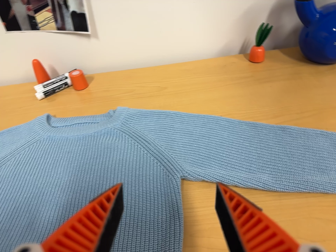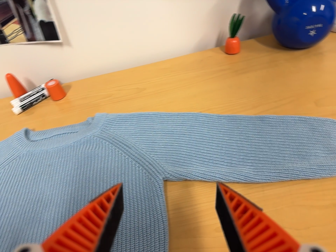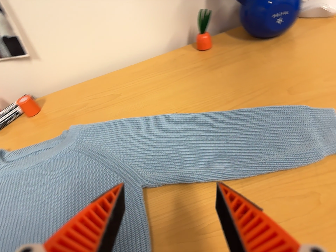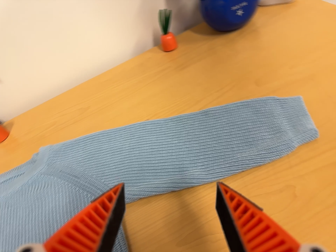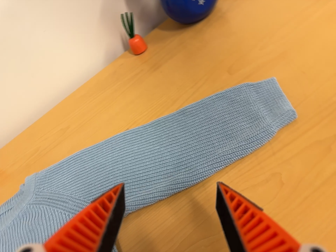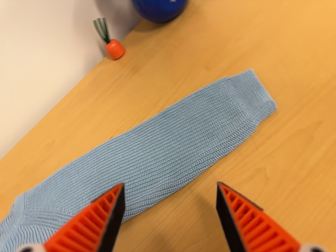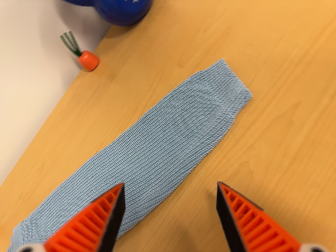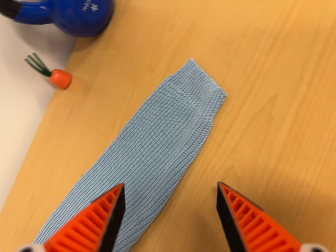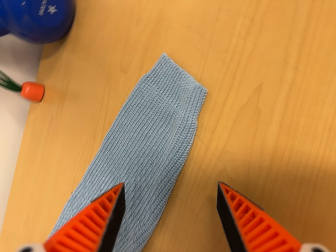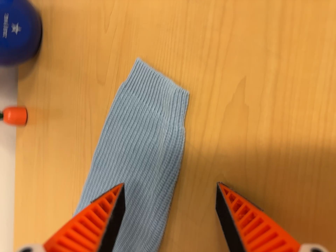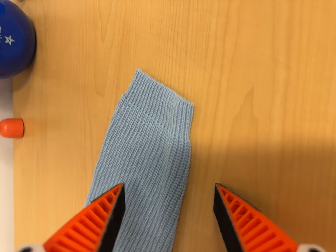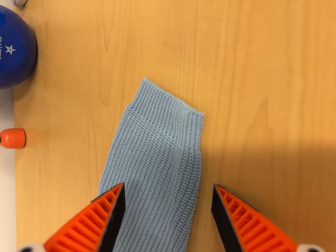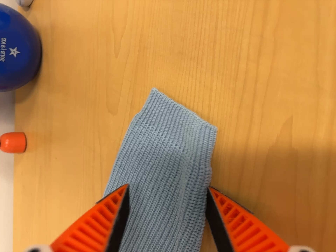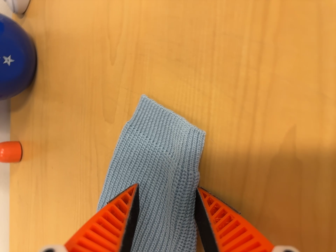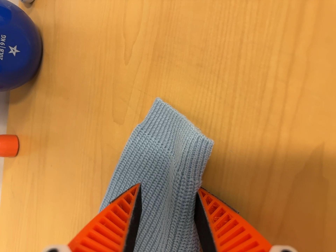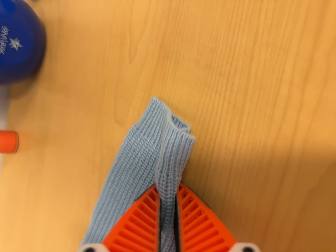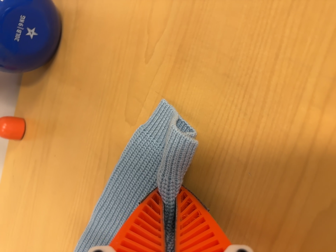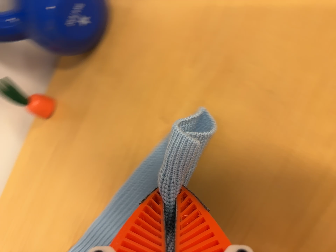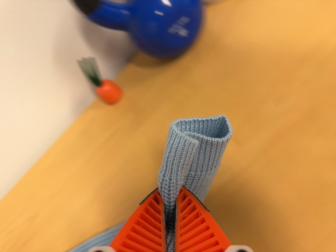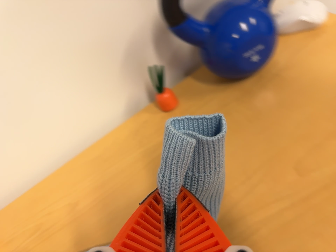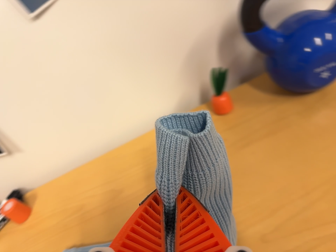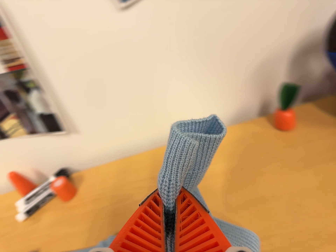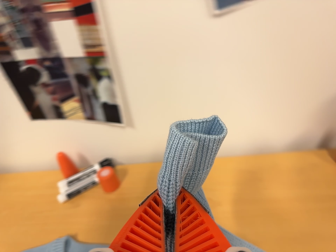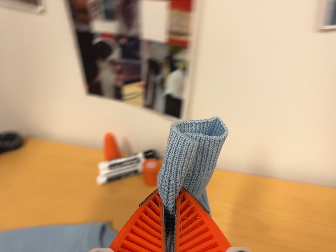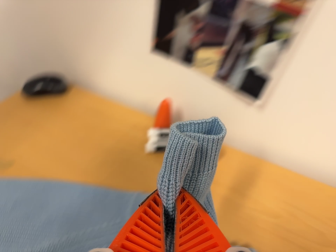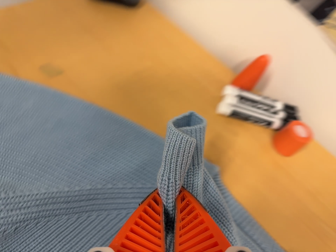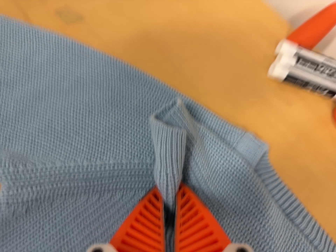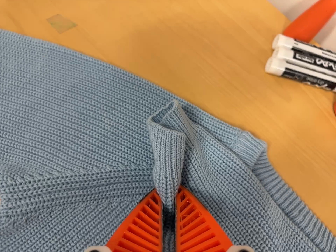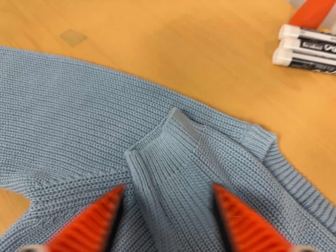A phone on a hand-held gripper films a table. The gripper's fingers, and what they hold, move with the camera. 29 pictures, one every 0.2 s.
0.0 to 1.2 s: The camera travels to its right, about 22 cm, so close, fixed things drift to the left. It rolls about its line of sight by about 50 degrees, and the scene rotates counterclockwise.
1.2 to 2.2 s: The camera travels toward the top of its view and forward, about 12 cm. It rolls about its line of sight by about 30 degrees, and the scene rotates counterclockwise.
2.2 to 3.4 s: The camera travels to its left, about 9 cm, so close, fixed things drift to the right. It rolls about its line of sight by about 25 degrees, and the scene rotates clockwise.
3.4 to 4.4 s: The camera swings to its left by about 15 degrees, and the scene slides to the right. It travels to its left, about 36 cm, so close, fixed things drift to the right. Its aim tips toward the top of its view by about 10 degrees, and the scene shifts downward. It rolls about its line of sight by about 60 degrees, and the scene rotates clockwise.
4.4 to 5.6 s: The camera swings to its left by about 20 degrees, and the scene slides to the right. It travels to its left and forward, about 30 cm, so close, fixed things drift to the right. Its aim tips toward the bottom of its view by about 25 degrees, and the scene shifts upward. It rolls about its line of sight by about 40 degrees, and the scene rotates clockwise.
The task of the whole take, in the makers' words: right arm across.
The film runs forward here.
